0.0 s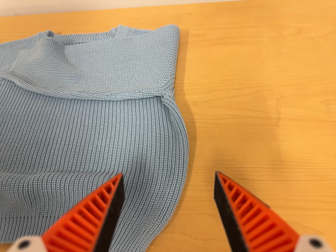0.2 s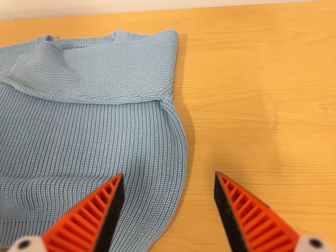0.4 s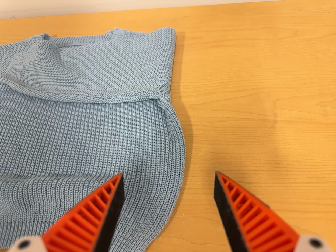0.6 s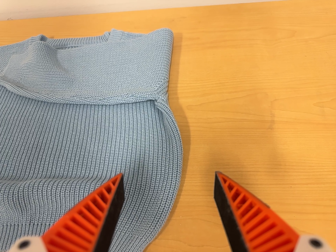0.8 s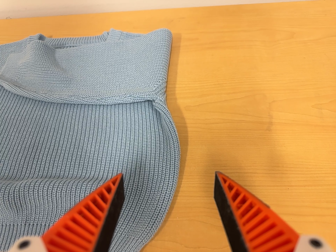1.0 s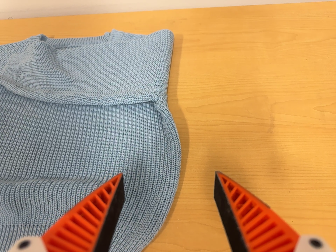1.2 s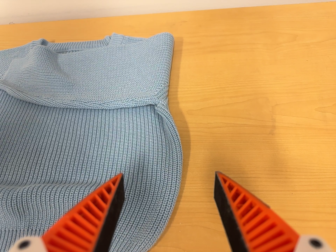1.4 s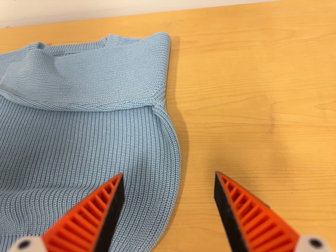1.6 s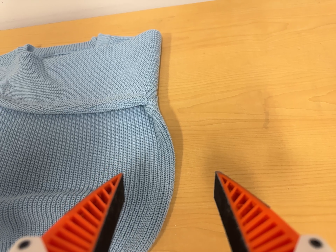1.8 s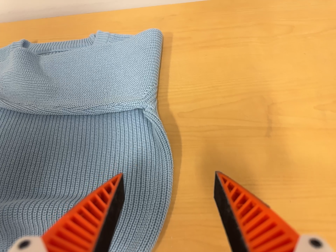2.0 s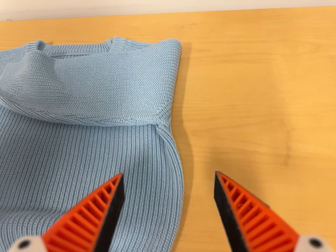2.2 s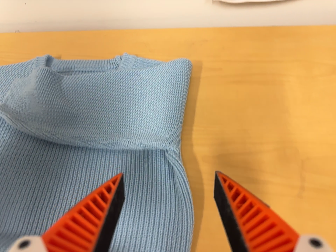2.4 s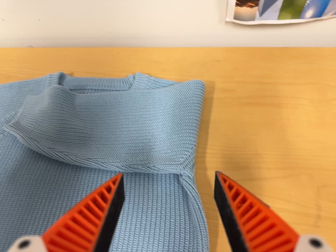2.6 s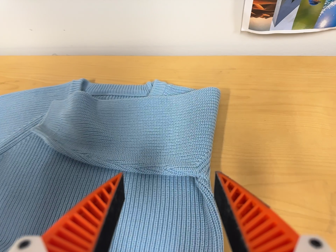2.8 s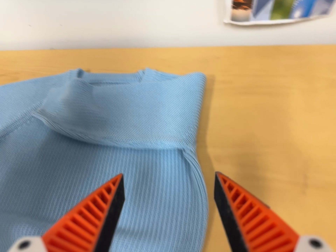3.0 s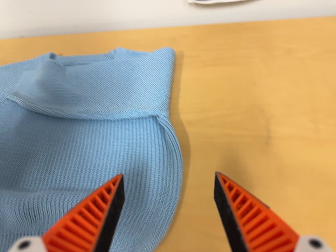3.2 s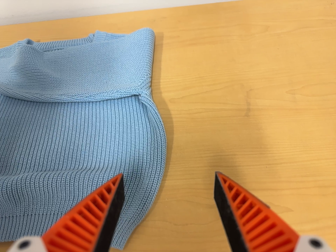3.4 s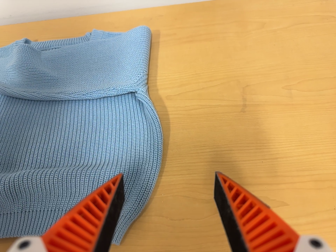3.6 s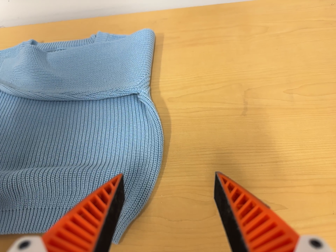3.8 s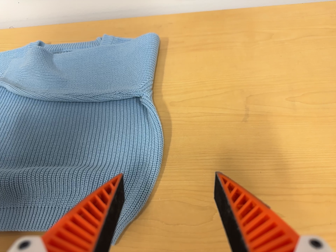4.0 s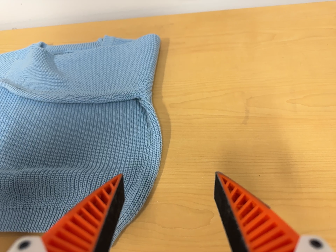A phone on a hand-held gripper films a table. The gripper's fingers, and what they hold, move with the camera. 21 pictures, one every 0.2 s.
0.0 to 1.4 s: The camera shifts only a little, or ends up much as it began.
1.4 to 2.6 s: The camera travels toward the top of its view, about 12 cm, so close, fixed things drift downward.
2.6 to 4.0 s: The camera travels toward the bottom of its view, backward and to its right, about 16 cm, so close, fixed things drift upward.
The film runs backward here.
